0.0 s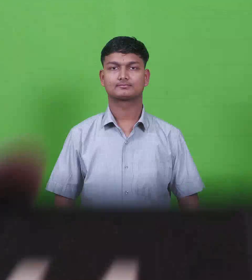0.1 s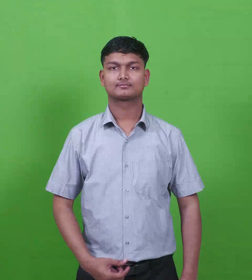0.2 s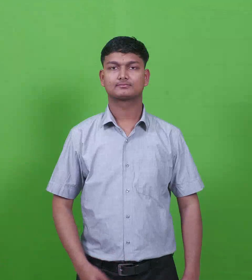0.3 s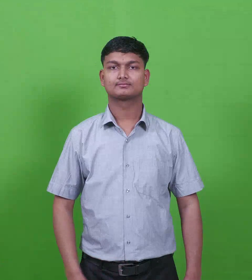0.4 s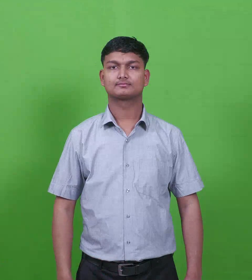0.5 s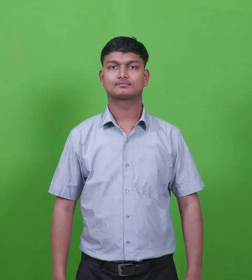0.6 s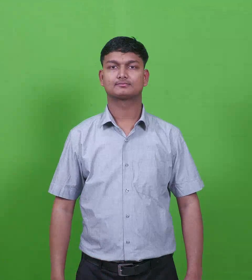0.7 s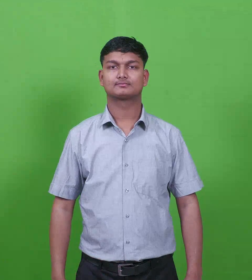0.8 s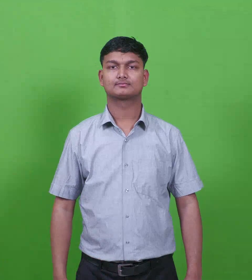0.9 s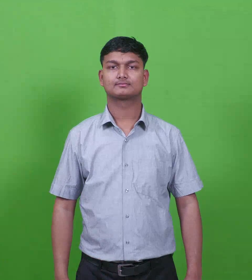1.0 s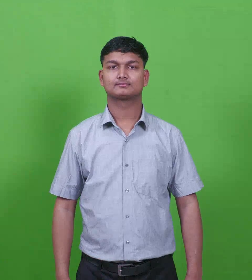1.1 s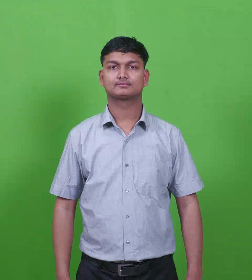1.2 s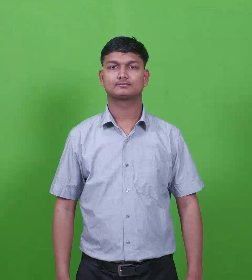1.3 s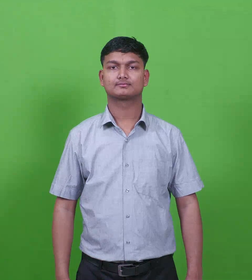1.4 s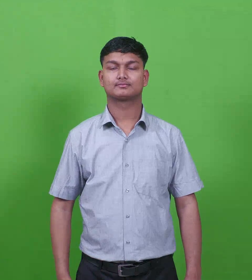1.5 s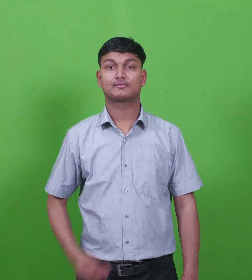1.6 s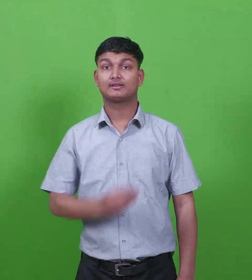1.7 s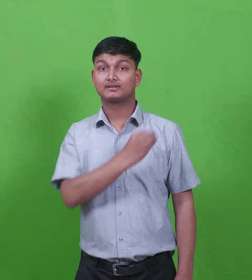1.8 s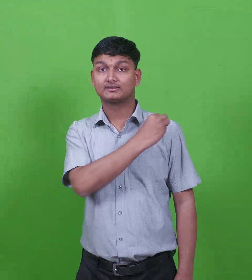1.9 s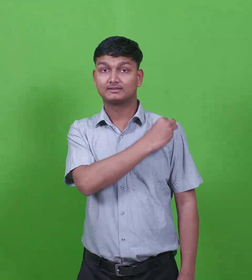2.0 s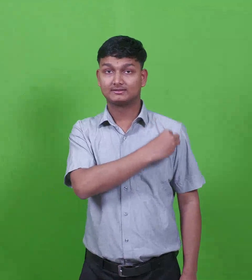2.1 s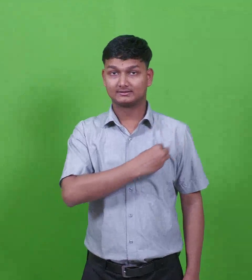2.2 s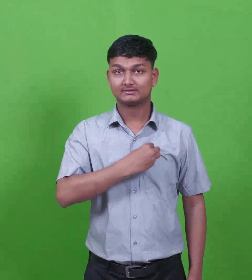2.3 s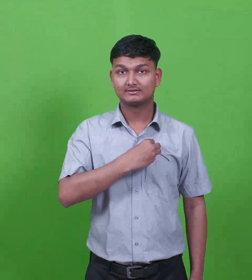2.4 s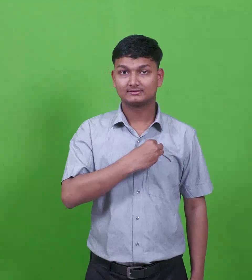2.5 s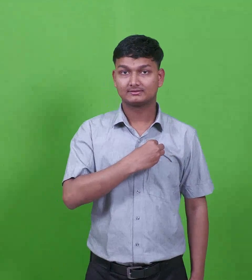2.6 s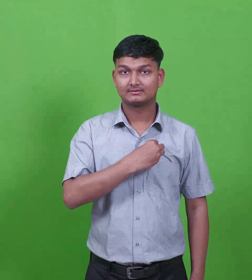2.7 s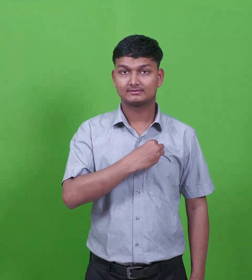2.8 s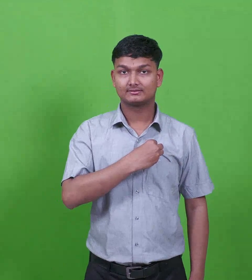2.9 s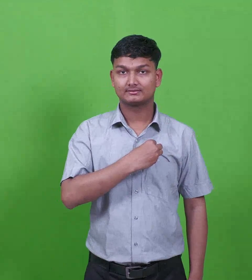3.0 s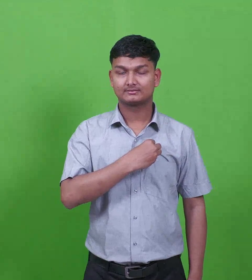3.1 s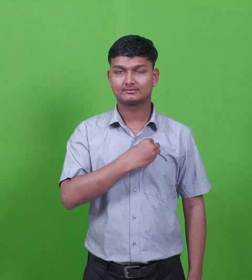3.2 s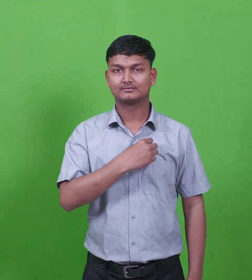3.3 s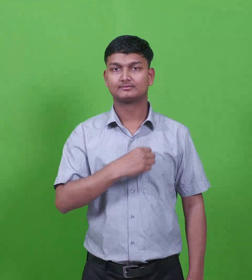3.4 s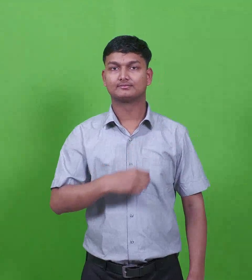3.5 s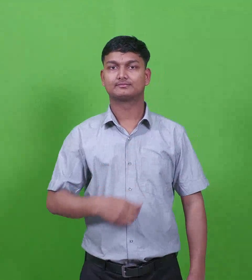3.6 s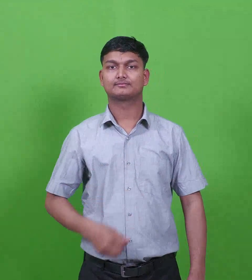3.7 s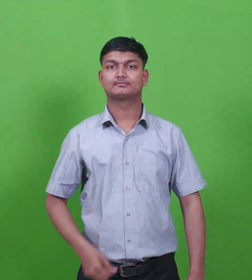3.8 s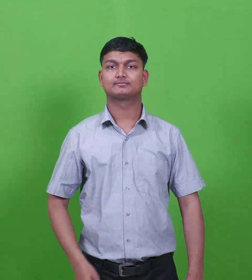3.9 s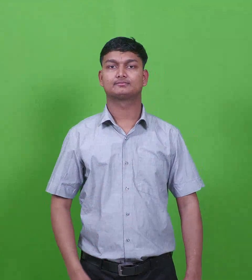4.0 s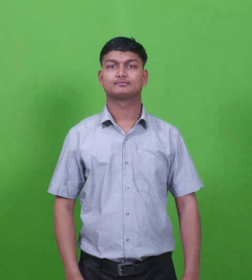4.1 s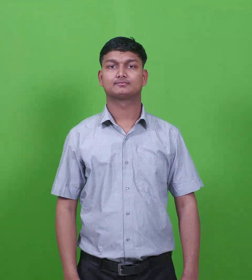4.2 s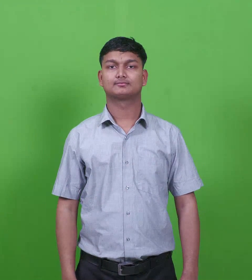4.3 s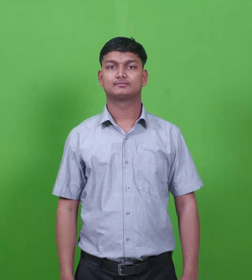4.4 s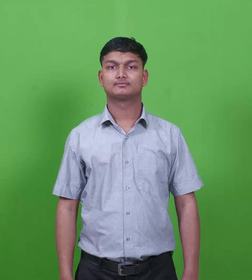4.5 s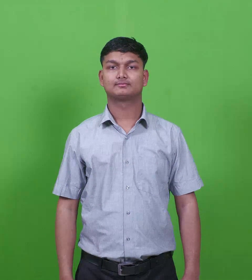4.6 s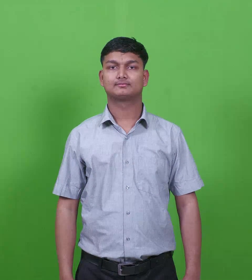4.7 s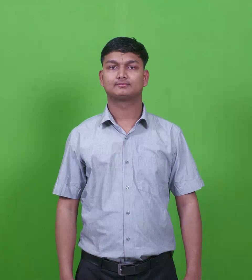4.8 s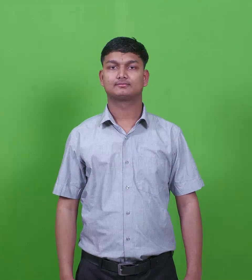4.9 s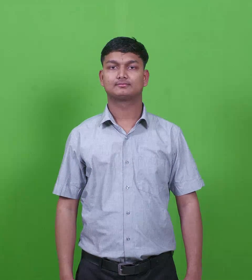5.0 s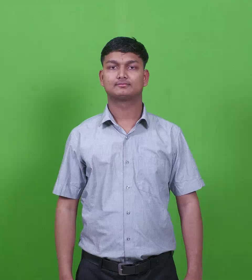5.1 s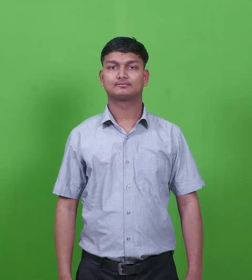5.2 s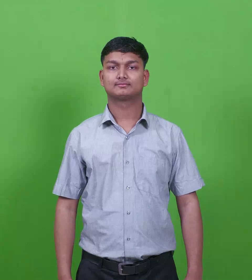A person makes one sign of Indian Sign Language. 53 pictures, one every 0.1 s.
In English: barnabas
